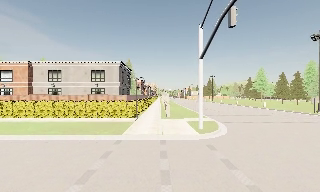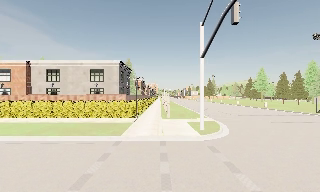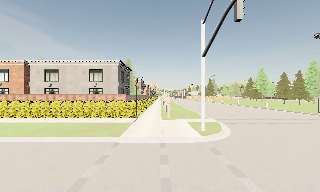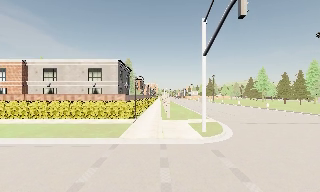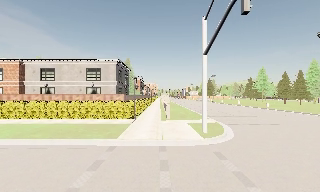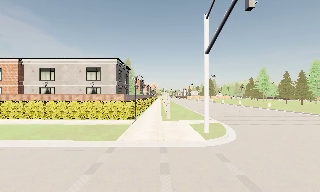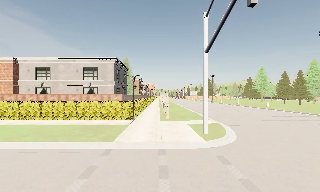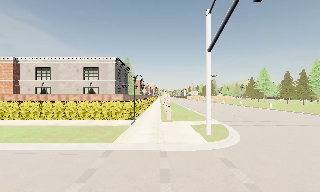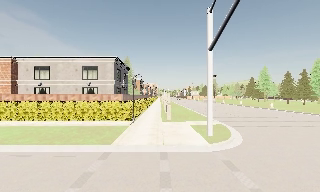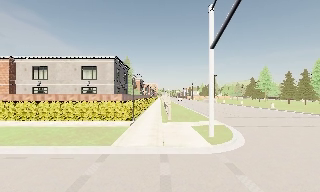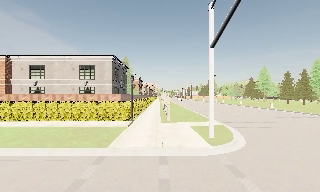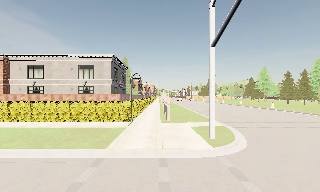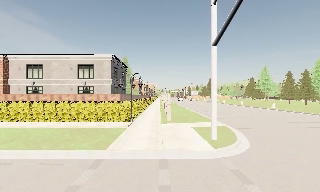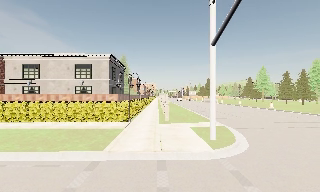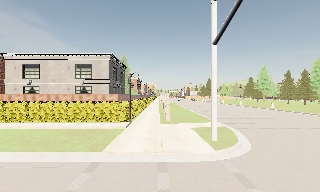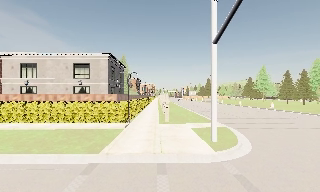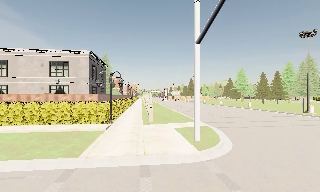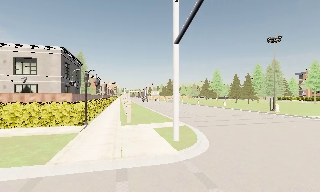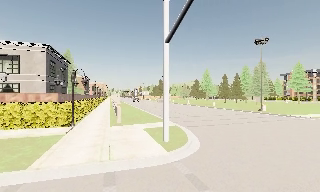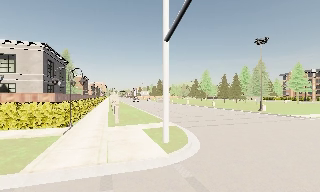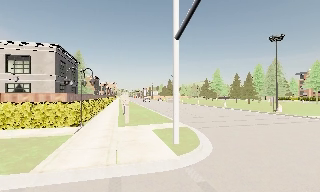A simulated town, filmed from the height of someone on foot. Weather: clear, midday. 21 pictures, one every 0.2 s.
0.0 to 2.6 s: The camera travels forward, about 3 m, so what stands in front looms larger.
2.6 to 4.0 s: The camera pans to its right, which is clockwise from overhead, by about 15 degrees. It travels forward, about 1.5 m, so what stands in front looms larger.
The film runs forward here.
